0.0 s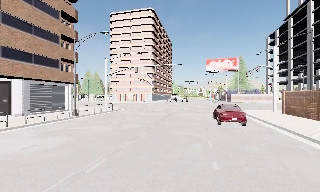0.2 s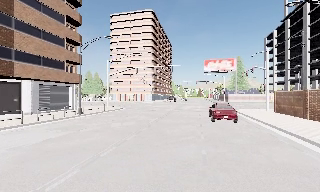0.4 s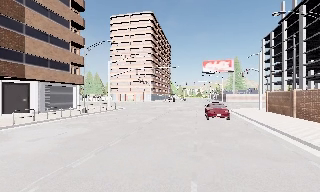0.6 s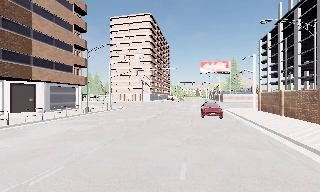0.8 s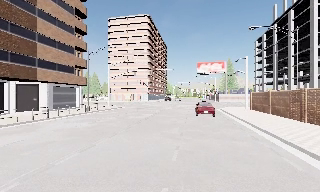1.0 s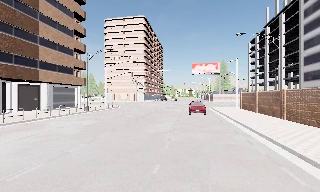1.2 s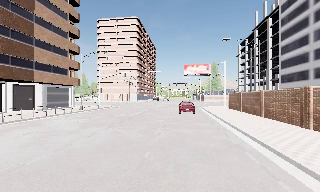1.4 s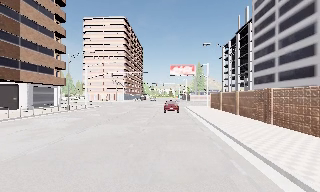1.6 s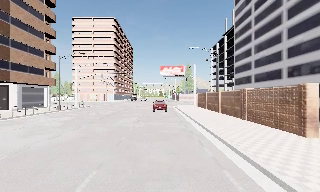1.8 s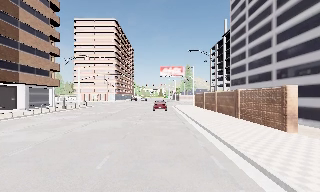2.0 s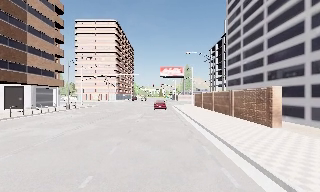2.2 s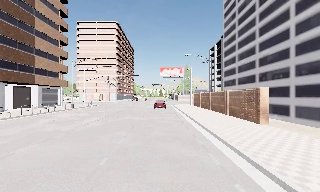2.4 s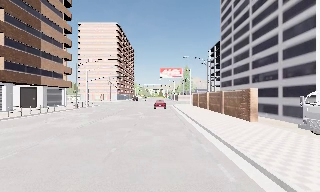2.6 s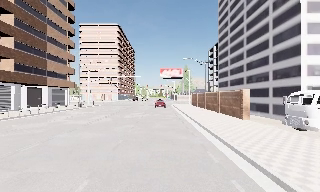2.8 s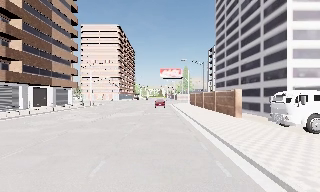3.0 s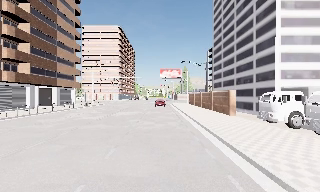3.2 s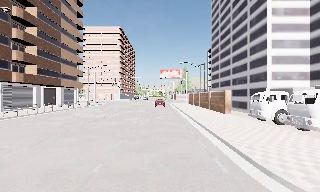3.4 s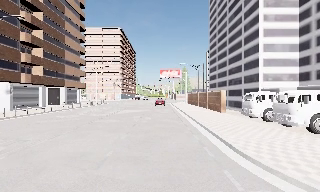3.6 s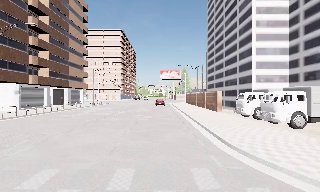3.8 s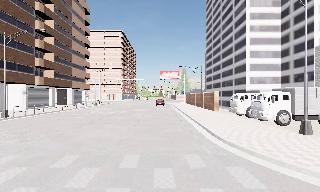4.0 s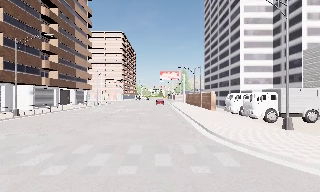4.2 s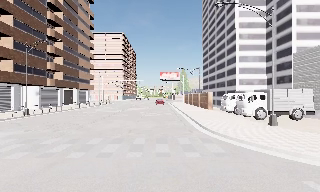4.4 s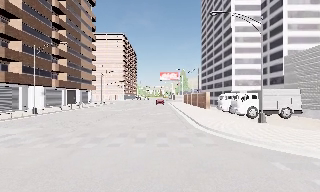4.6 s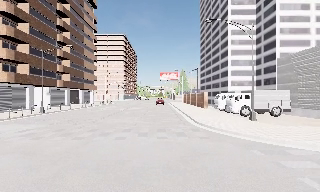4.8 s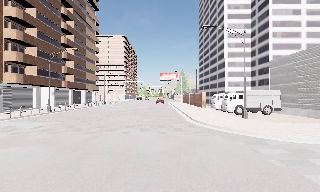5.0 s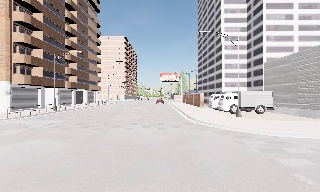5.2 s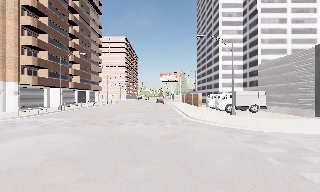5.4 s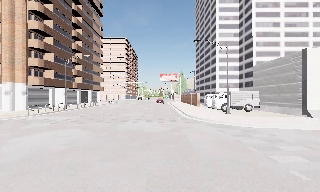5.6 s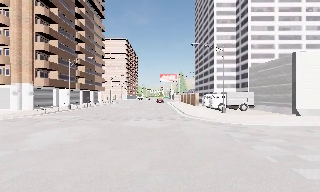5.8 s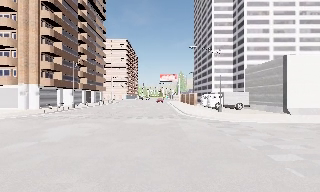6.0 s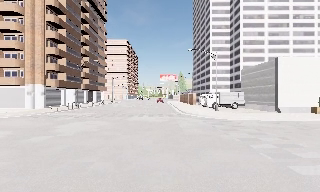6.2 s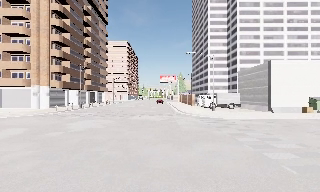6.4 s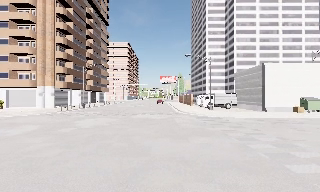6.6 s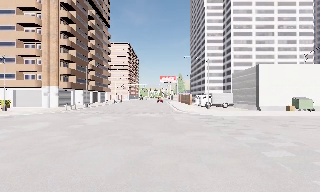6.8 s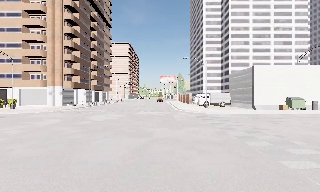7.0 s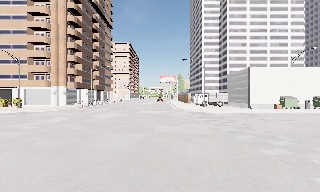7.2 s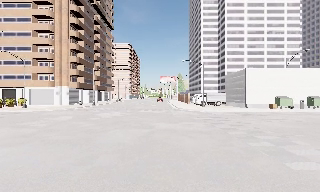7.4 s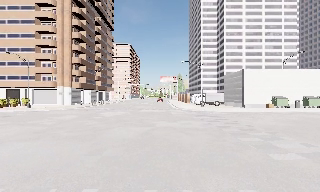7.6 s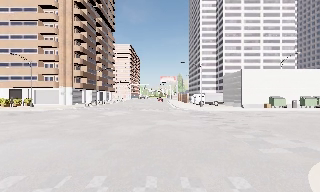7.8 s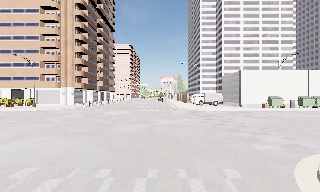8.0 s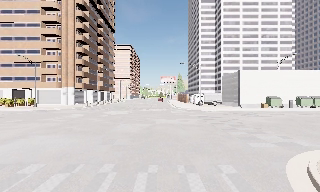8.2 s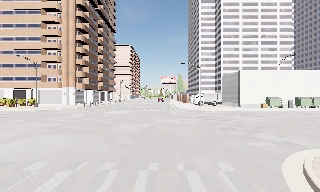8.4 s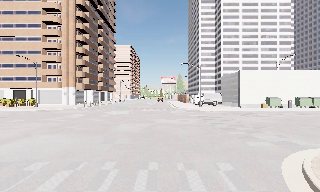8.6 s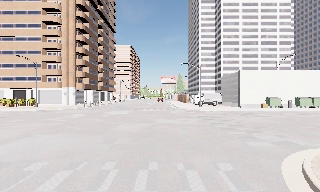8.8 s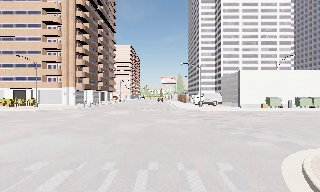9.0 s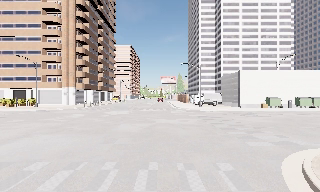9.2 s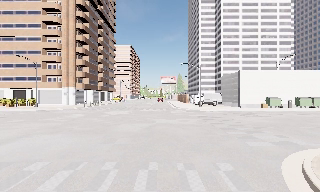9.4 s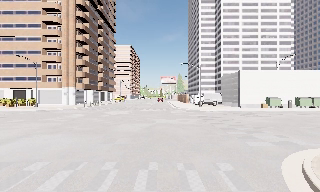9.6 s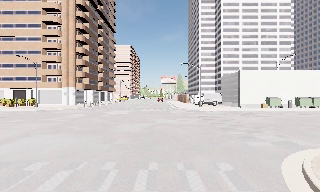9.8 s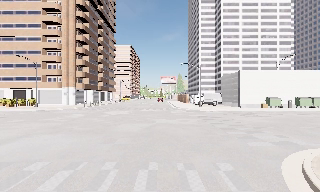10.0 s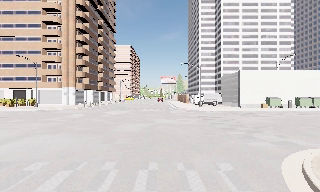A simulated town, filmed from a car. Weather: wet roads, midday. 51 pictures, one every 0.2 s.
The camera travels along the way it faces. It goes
backward.
0.0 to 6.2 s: The scene slides to the left, as the camera pans about 15 degrees to its right. It travels backward, about 35 m, so what stands in front gets smaller.
6.2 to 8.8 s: The camera travels backward, about 7 m, so what stands in front gets smaller. It loses speed.
8.8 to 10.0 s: The camera keeps its place and its aim.
The film runs backward here.
